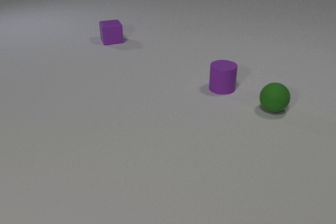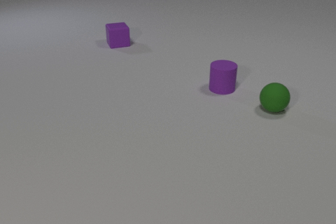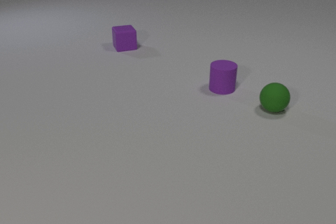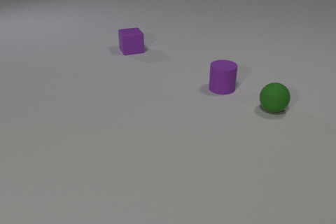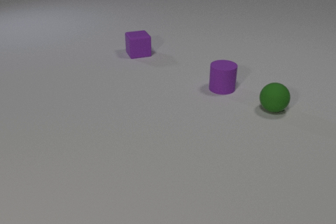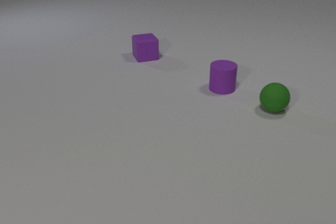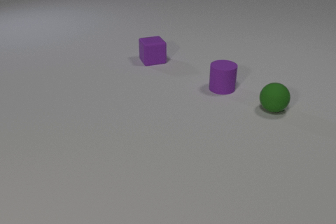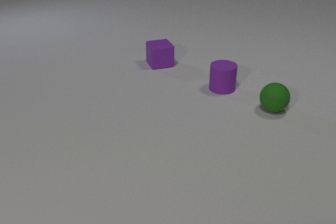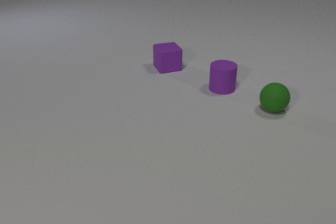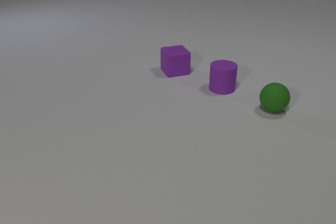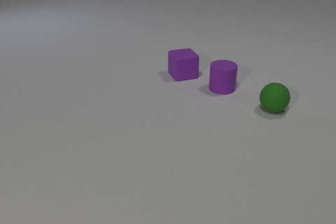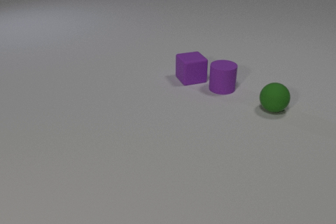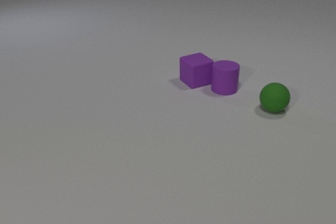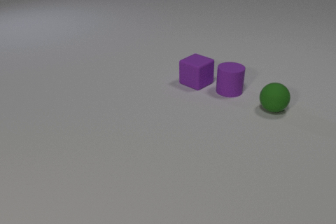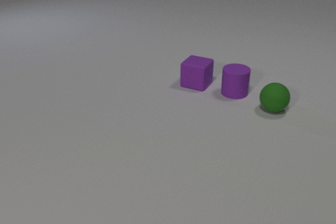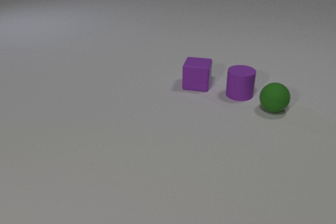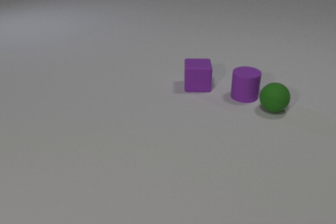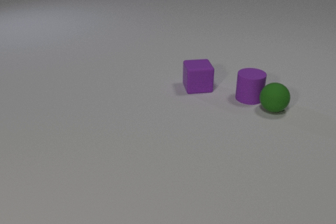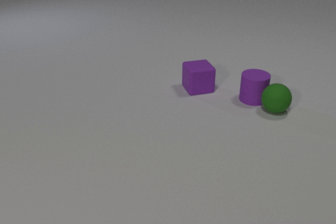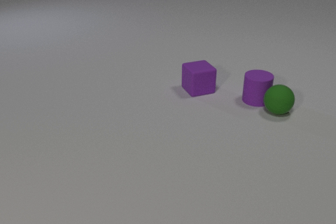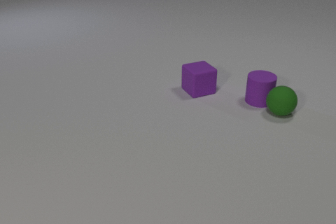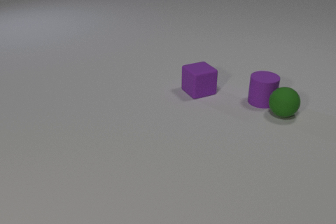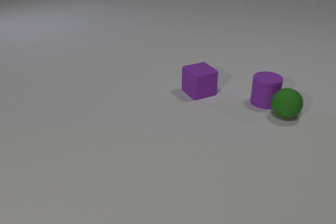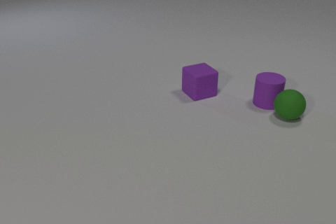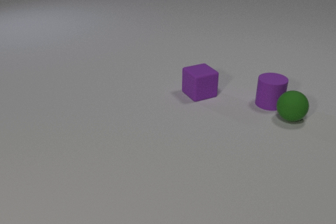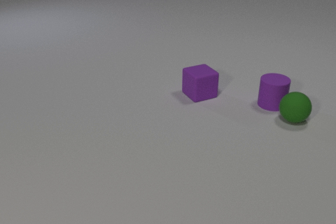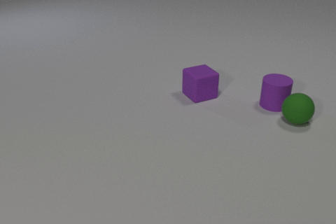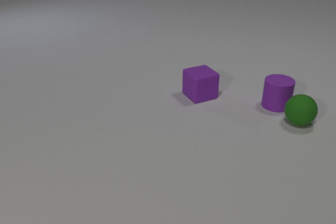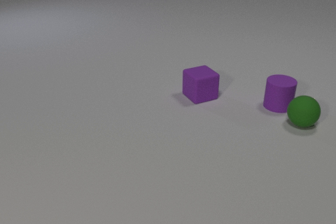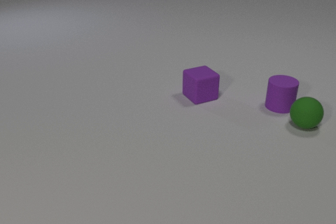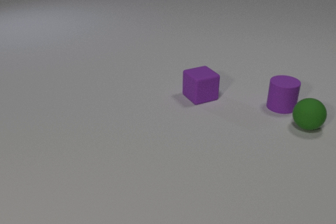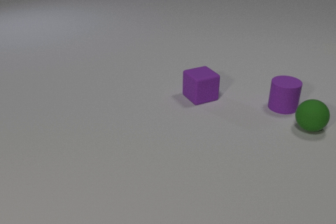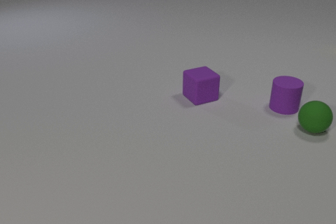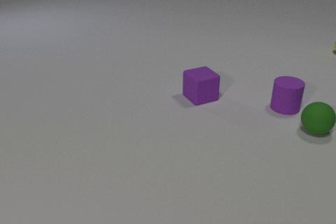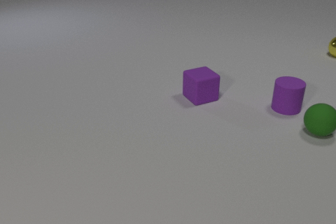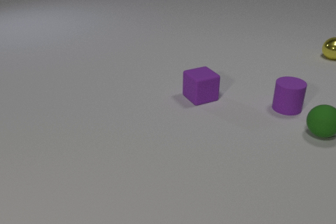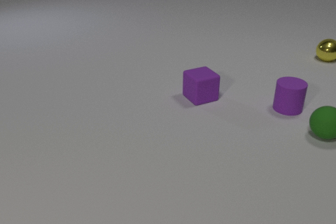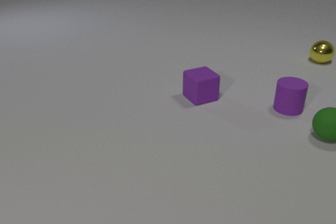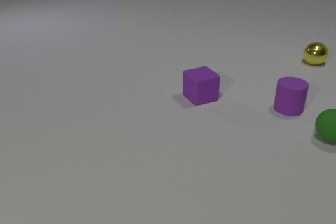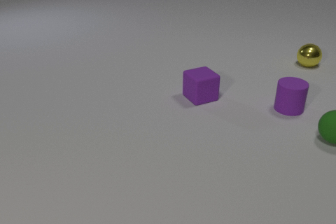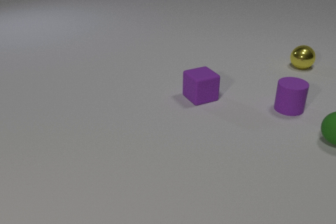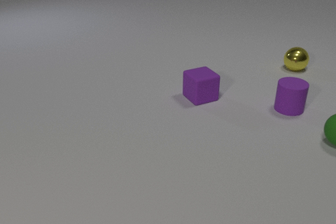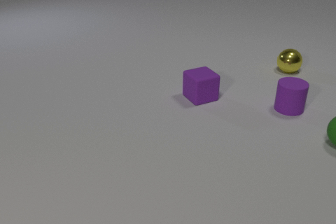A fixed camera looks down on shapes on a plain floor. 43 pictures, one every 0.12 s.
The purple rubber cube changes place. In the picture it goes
toward the camera.
The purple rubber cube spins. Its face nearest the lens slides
to the right.
0.00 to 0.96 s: The purple rubber cube slides toward the camera and to the right.
0.96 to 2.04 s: The purple rubber cube slides toward the camera and to the right, spins so that its near face slides to the right, counterclockwise seen from above. The purple rubber cylinder slides to the right and toward the camera. The purple rubber cube and the purple rubber cylinder collide.
2.04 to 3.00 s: The purple rubber cube slides toward the camera. The purple rubber cylinder slides to the right. The green rubber sphere rolls to the right and toward the camera. The purple rubber cylinder and the green rubber sphere collide.
3.00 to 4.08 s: The purple rubber cube slides toward the camera. The purple rubber cylinder slides to the right. The green rubber sphere rolls to the right and toward the camera. The yellow metal sphere comes in at the right edge, rolls toward the camera and to the left.
4.08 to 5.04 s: The green rubber sphere rolls to the right and toward the camera. The yellow metal sphere rolls toward the camera and to the left.
Are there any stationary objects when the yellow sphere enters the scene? no.
What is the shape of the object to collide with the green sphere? cylinder.
What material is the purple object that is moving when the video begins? rubber.
